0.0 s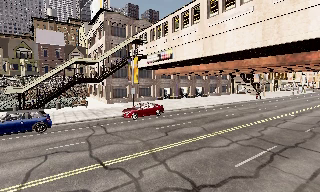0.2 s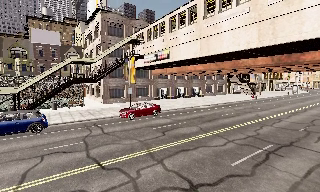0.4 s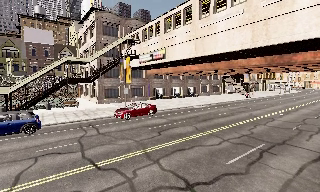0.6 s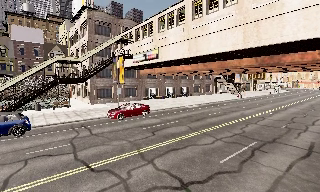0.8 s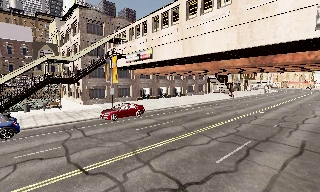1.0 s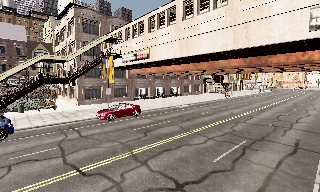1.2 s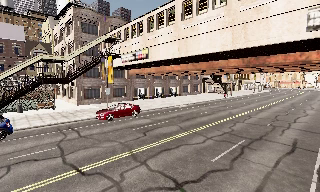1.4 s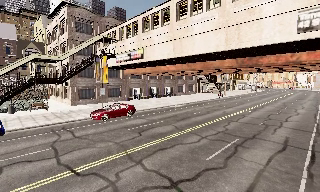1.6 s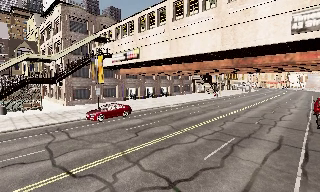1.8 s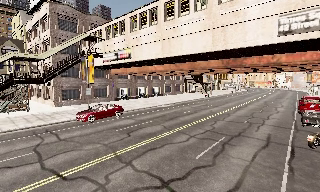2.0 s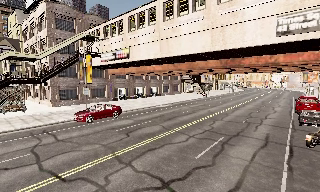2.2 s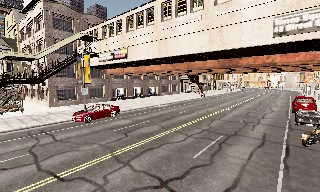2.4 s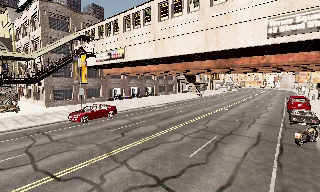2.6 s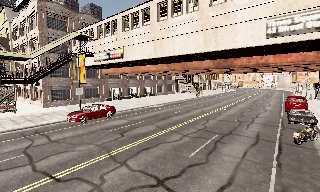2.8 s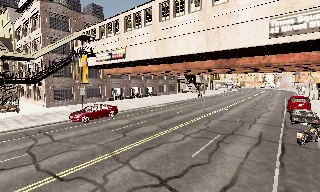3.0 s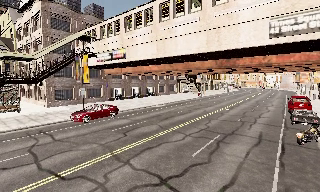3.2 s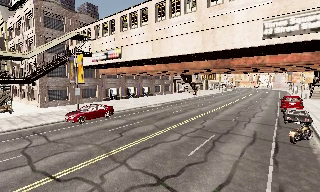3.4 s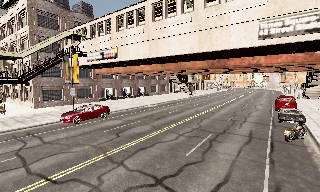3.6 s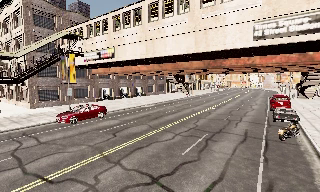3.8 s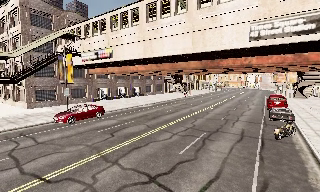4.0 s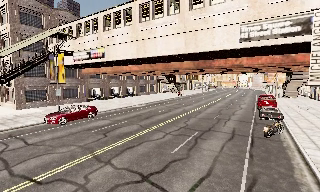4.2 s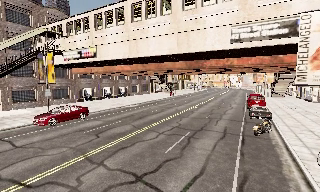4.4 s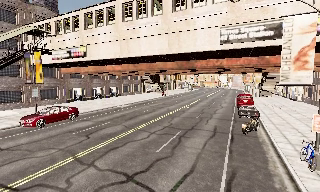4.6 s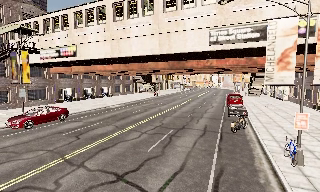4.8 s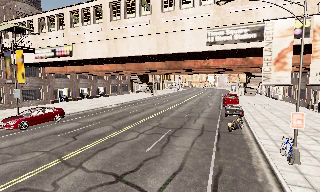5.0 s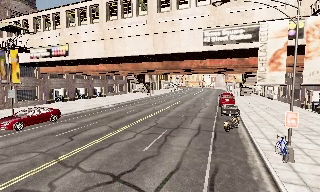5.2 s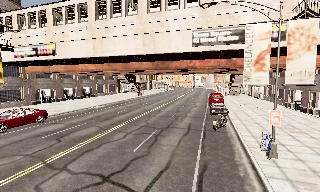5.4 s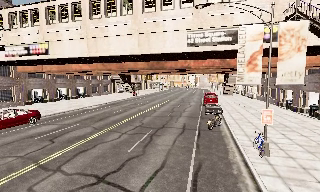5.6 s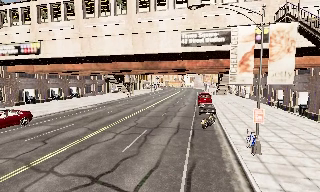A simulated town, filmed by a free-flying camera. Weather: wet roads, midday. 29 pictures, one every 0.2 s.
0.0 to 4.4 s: The camera swings to its right by about 30 degrees, and the scene slides to the left. It travels to its left and backward, about 1 m.
4.4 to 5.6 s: The camera pans to its right, which is clockwise from overhead, by about 10 degrees.
The film runs backward here.
